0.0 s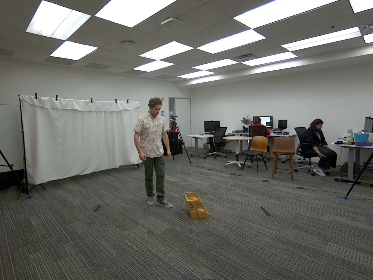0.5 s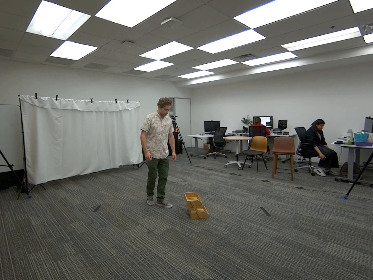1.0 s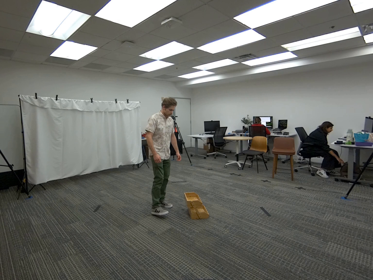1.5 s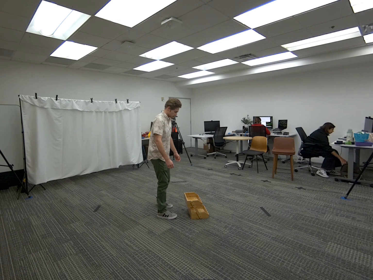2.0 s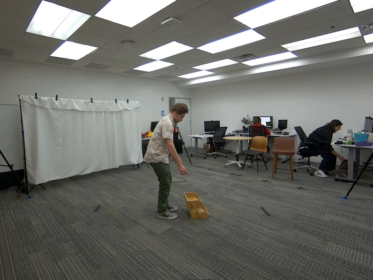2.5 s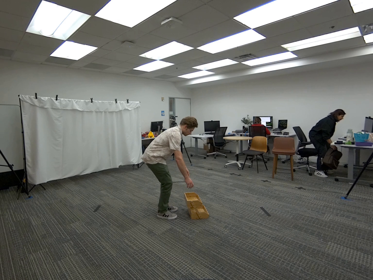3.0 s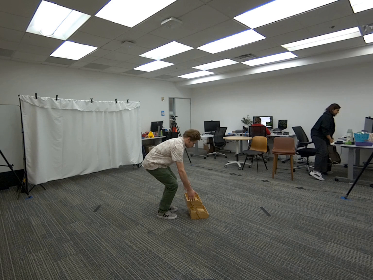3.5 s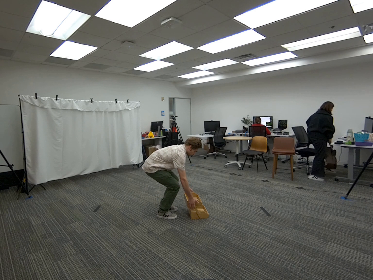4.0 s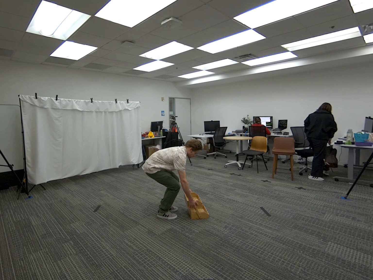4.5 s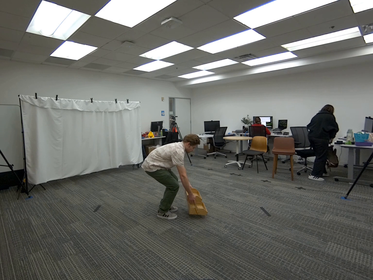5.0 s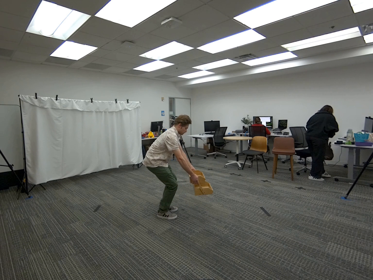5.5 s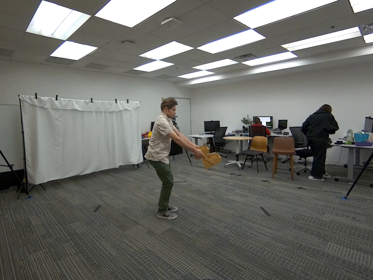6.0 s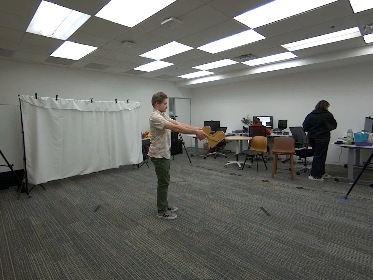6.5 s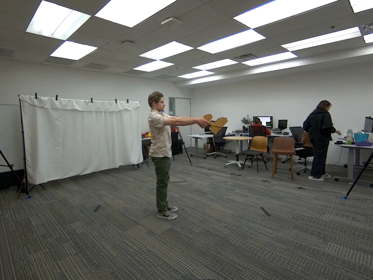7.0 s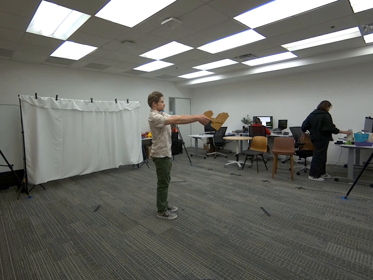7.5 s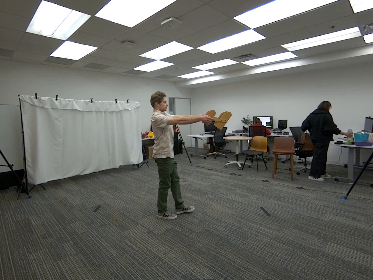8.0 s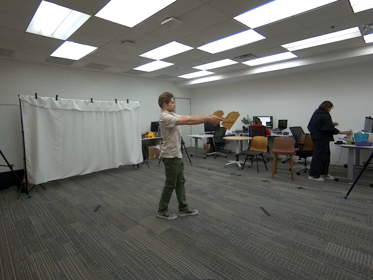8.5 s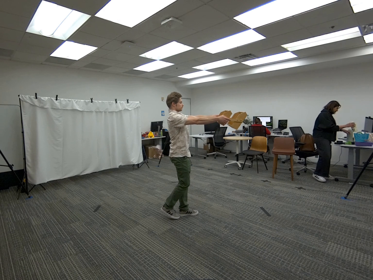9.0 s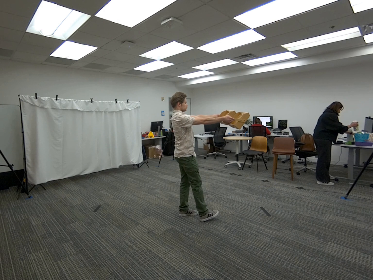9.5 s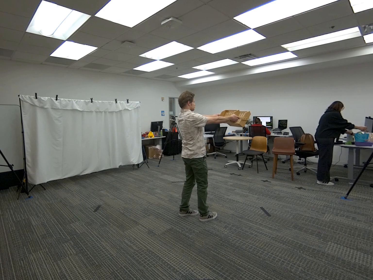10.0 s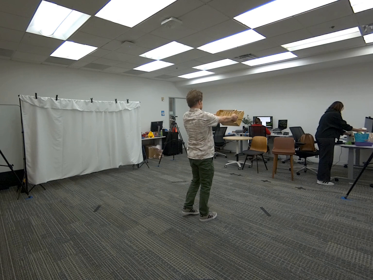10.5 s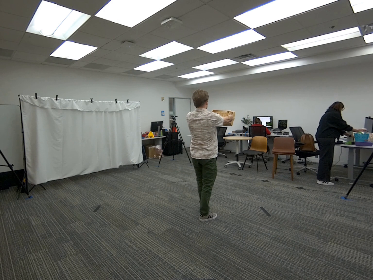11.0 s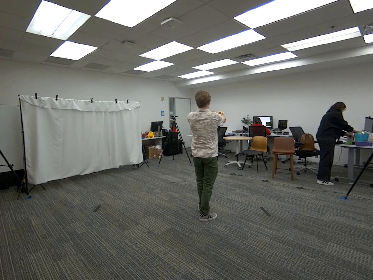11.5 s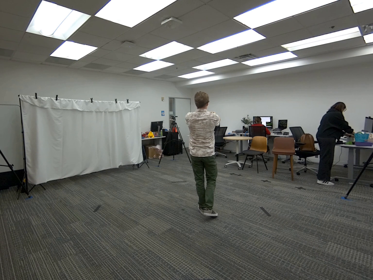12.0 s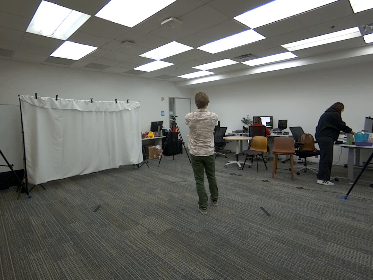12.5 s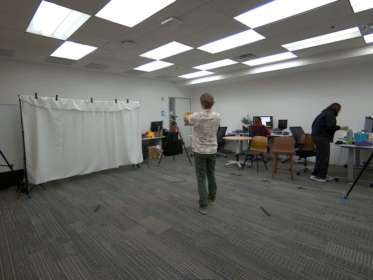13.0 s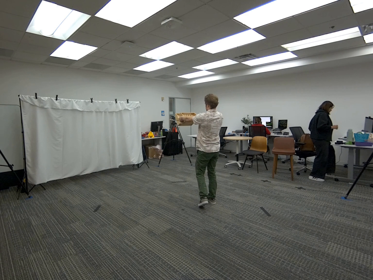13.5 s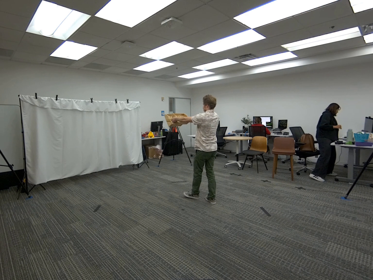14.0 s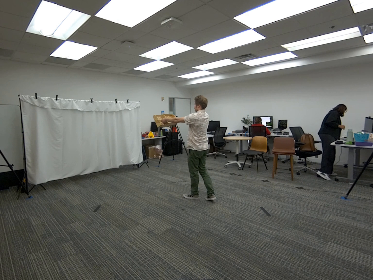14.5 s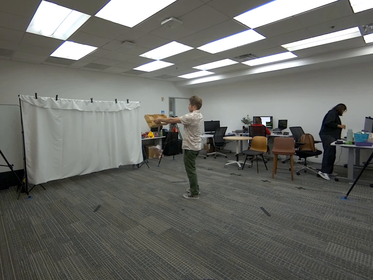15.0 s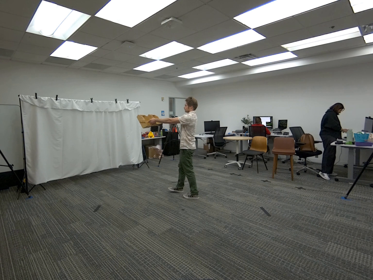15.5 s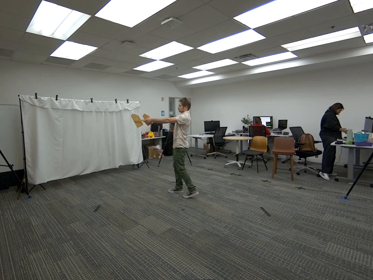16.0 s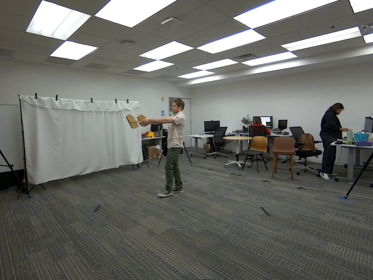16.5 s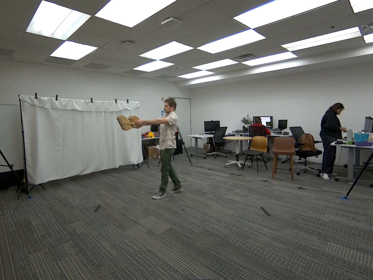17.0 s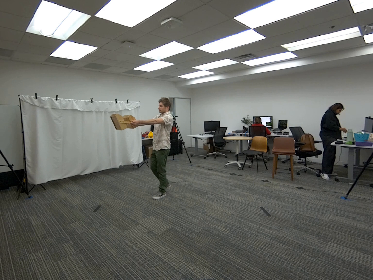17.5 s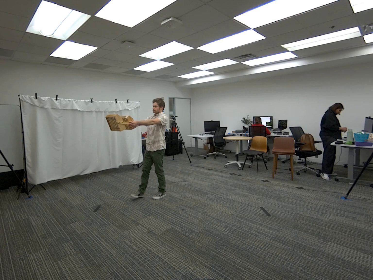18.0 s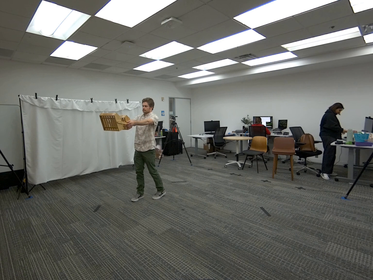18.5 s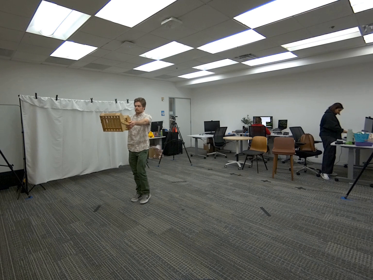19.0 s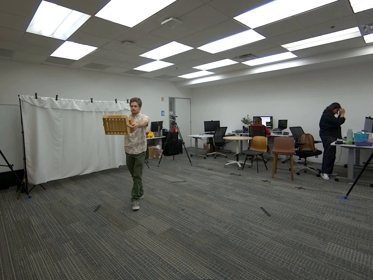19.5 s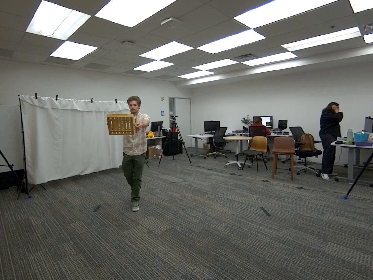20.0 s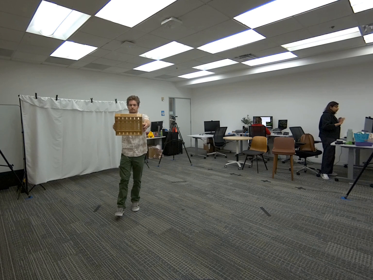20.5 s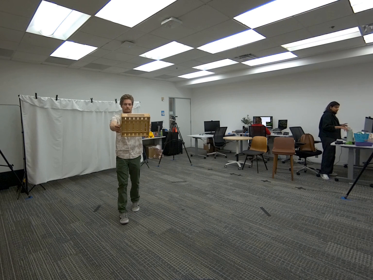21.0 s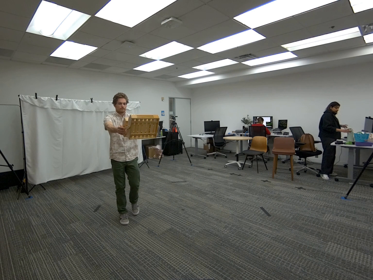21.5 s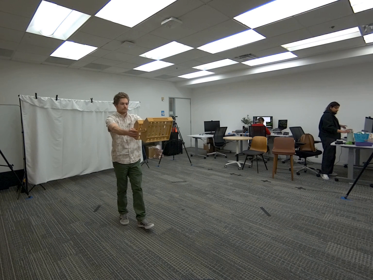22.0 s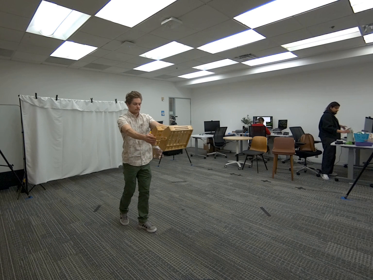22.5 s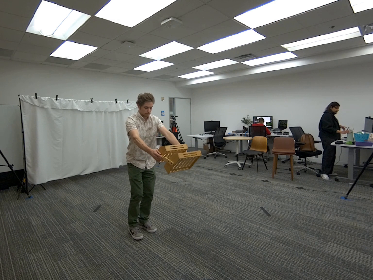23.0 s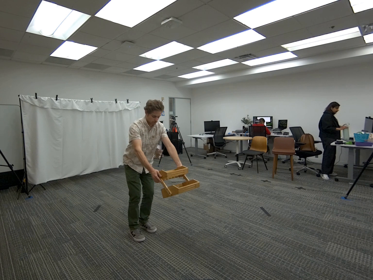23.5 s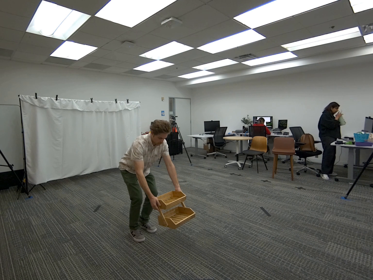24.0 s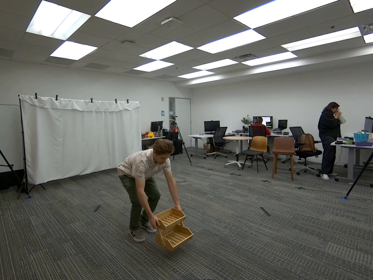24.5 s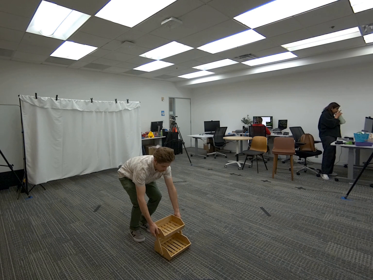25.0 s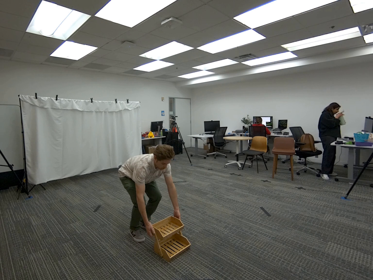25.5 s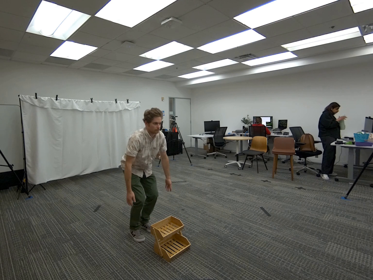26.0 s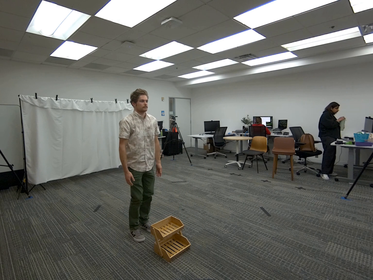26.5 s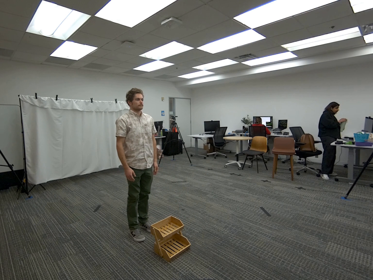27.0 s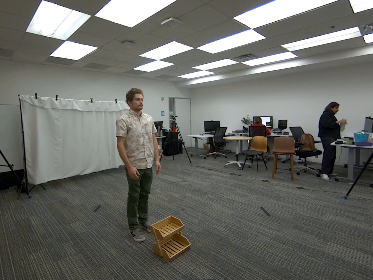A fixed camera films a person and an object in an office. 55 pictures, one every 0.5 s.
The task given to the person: Walk over to the wooden crate. Pick up the wooden crate with both hands. Keeping the crate in front of you with your elbows extended, walk around the bounding area until the end of sequence.
